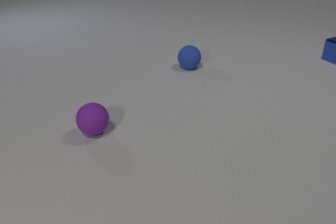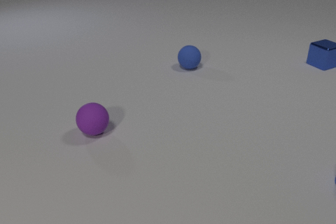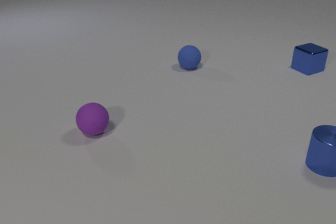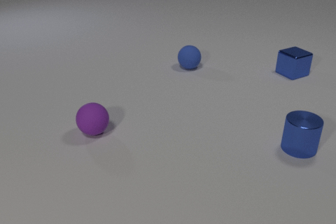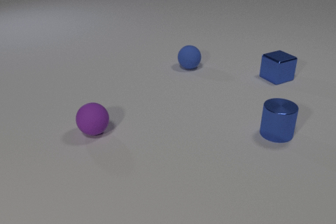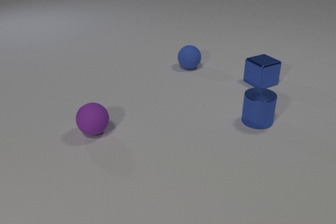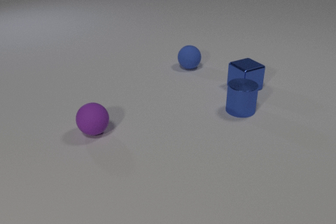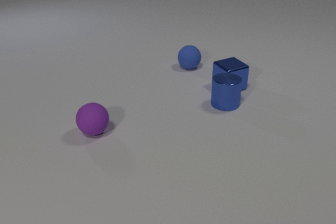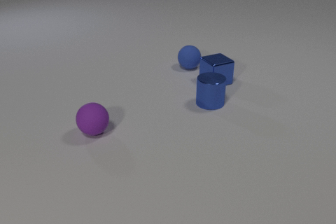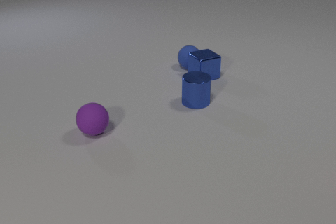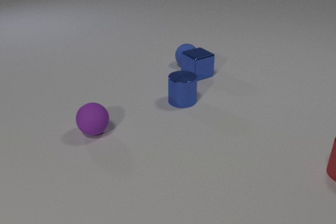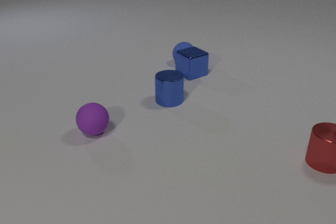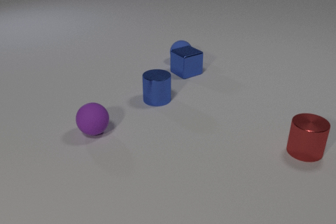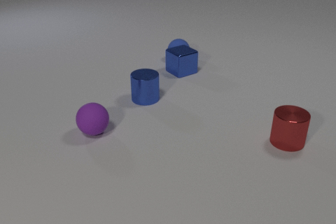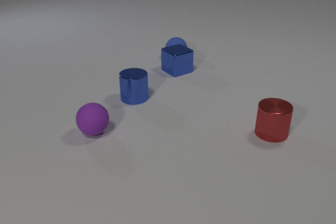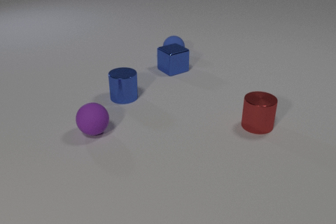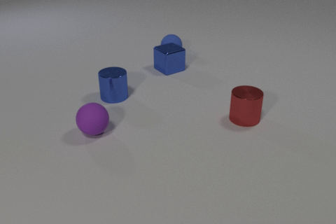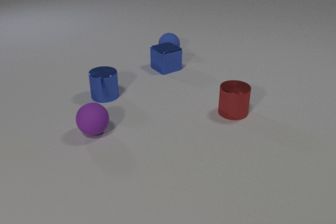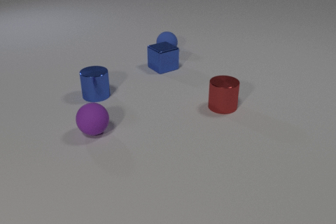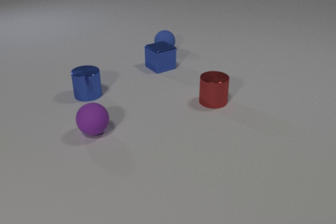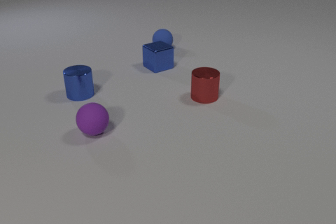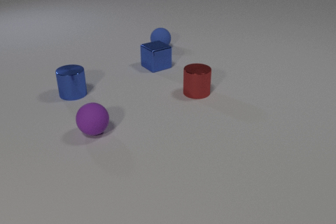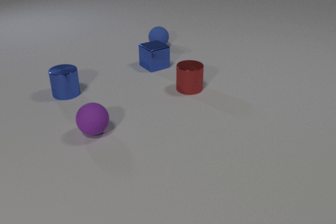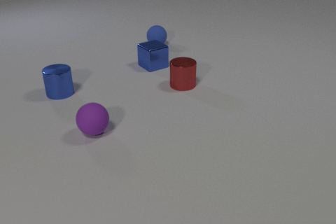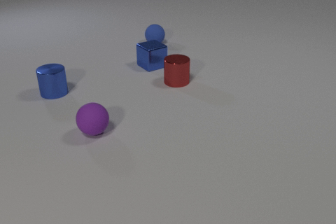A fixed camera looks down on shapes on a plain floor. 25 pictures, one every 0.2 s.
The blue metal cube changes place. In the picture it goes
to the left.
The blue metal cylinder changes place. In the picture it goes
to the left.
0.0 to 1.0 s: The blue metal cylinder comes in at the right edge, slides to the left and away from the camera. The blue metal cube slides toward the camera and to the left.
1.0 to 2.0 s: The blue metal cylinder slides to the left. The blue metal cube slides to the left. The blue rubber sphere moves, and ends about where it began. The red metal cylinder comes in at the right edge, slides to the left. The blue metal cylinder and the blue metal cube collide. The blue metal cube and the blue rubber sphere collide.
2.0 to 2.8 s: The blue metal cylinder slides to the left. The blue metal cube slides to the left and away from the camera. The blue rubber sphere rolls away from the camera and to the left. The red metal cylinder slides to the left and away from the camera.
2.8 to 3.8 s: The blue metal cylinder slides to the left. The blue metal cube slides to the left and away from the camera. The blue rubber sphere rolls away from the camera and to the left. The red metal cylinder slides to the left and away from the camera.
3.8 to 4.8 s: The blue metal cylinder slides to the left. The blue metal cube slides to the left. The blue rubber sphere rolls away from the camera and to the left. The red metal cylinder slides away from the camera and to the left.
How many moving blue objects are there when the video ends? 3.
What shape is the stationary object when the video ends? sphere.
Are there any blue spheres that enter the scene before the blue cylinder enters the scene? no.
